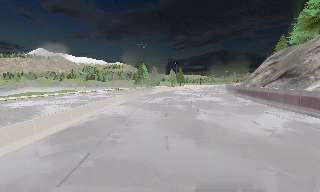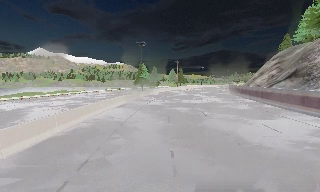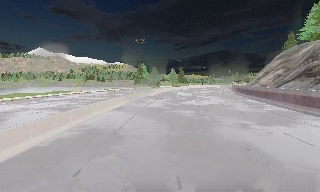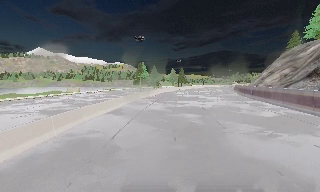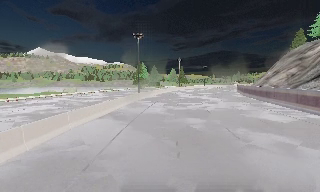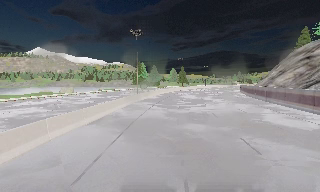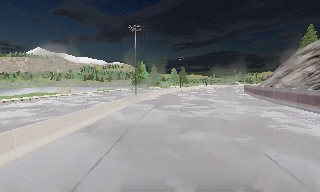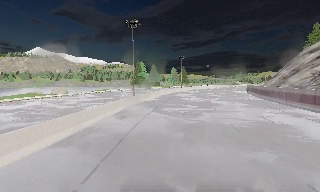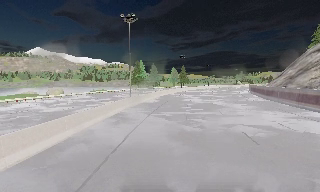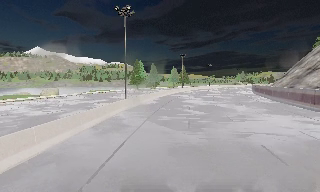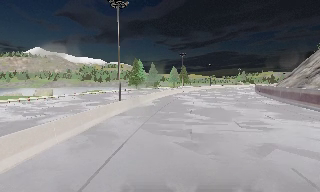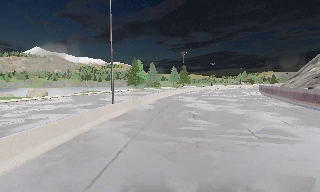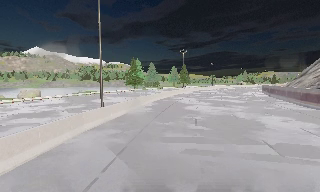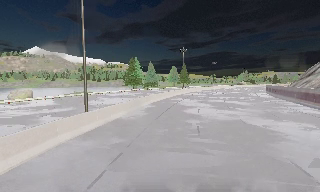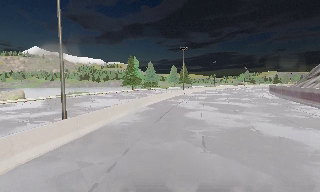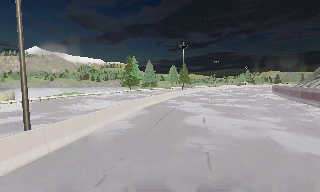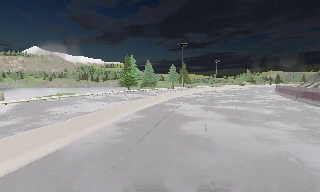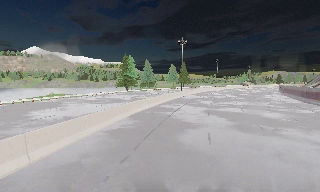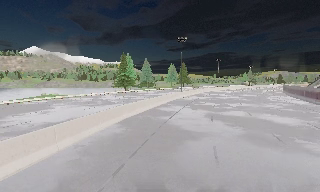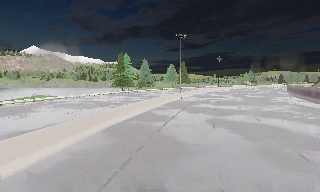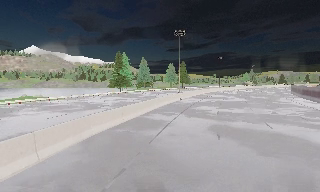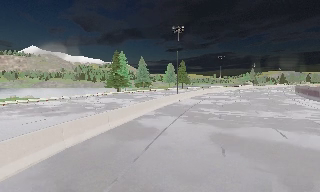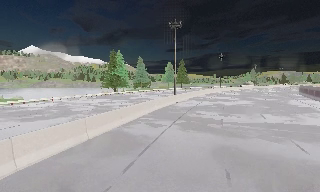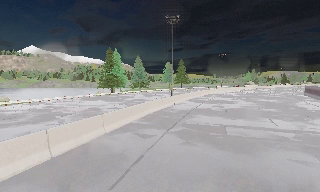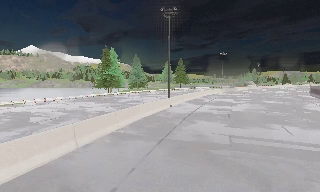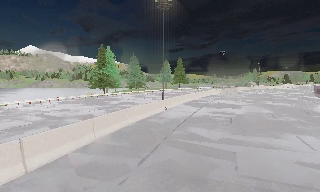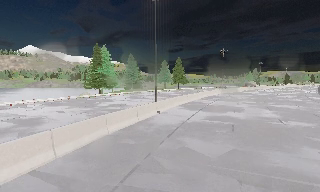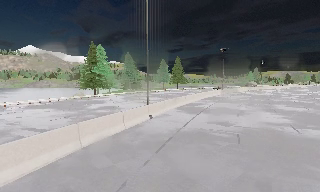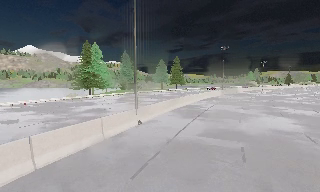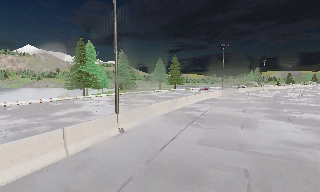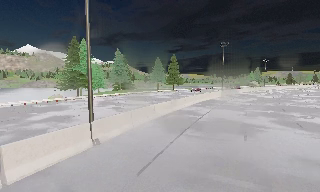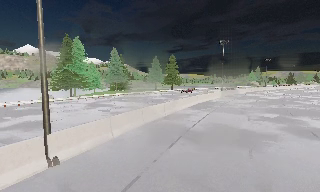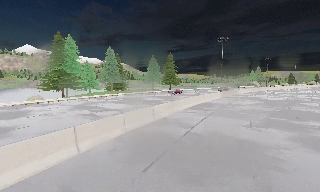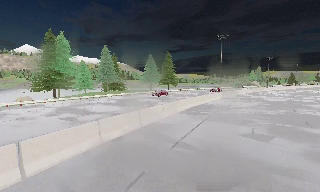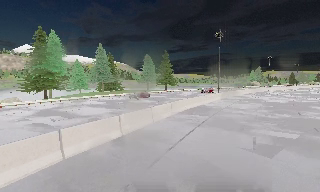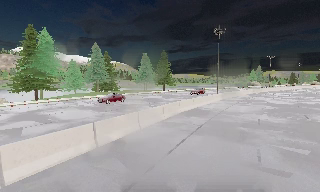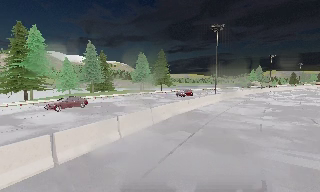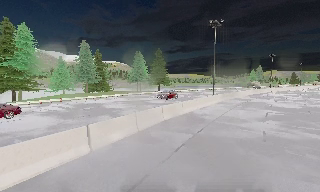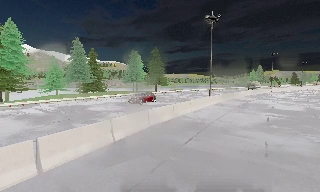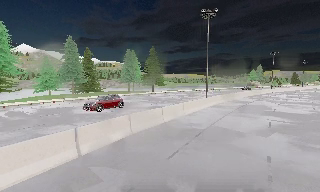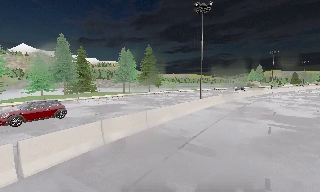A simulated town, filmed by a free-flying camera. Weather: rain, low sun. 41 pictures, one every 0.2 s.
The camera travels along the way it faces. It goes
forward.
0.0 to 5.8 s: The camera travels forward, about 60 m, so what stands in front looms larger.
5.8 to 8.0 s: The camera travels forward and to its right, about 20 m, so what stands in front looms larger.
The film runs forward here.
